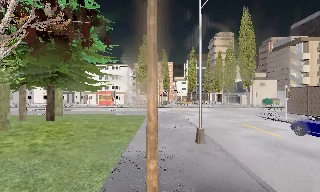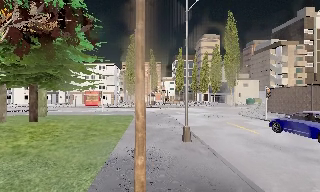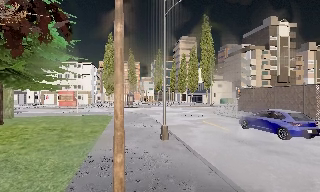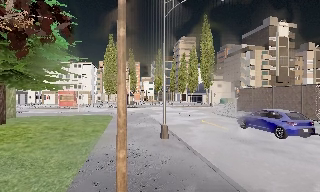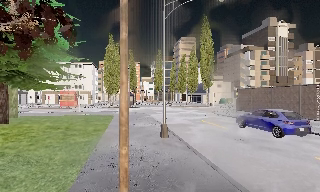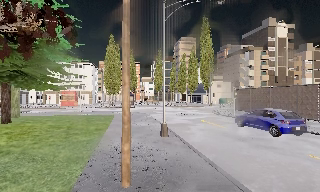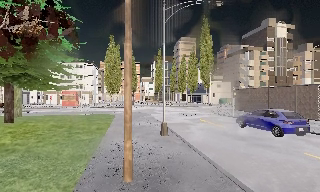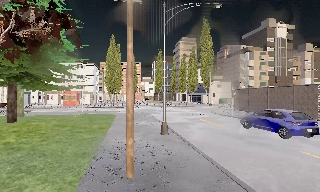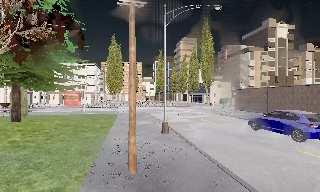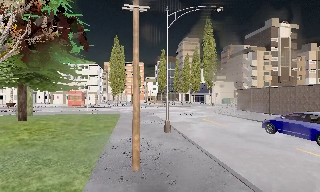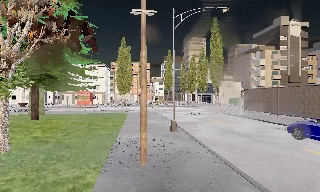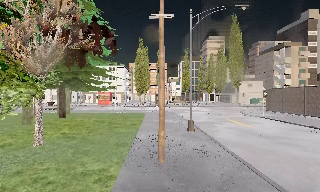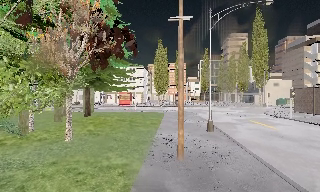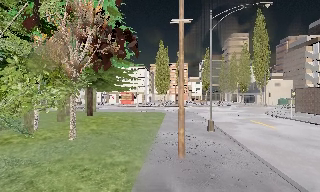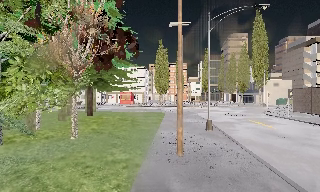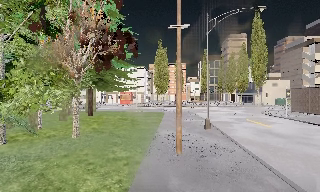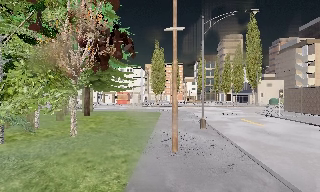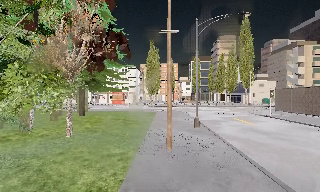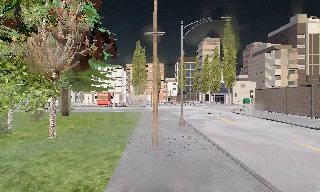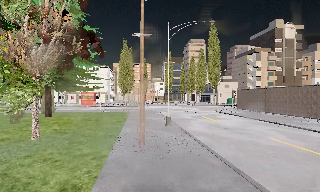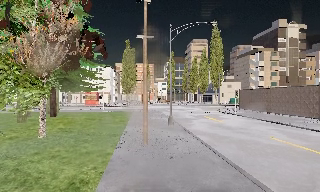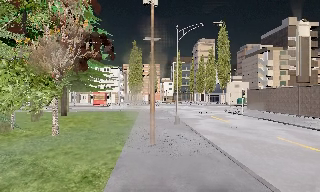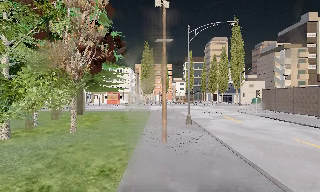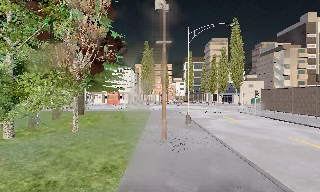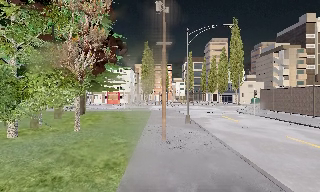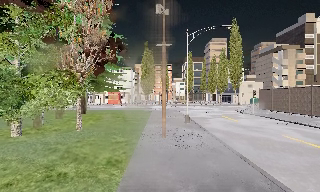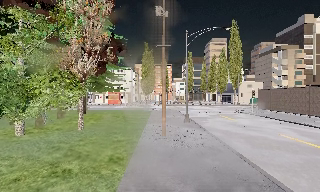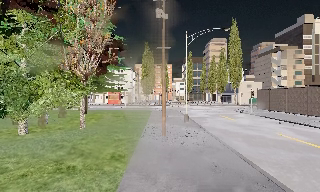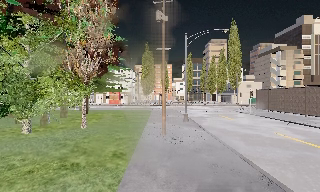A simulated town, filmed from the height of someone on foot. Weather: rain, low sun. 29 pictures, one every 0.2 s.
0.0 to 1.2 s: The camera pans to its right, which is clockwise from overhead, by about 10 degrees. It travels backward, about 1.5 m, so what stands in front gets smaller.
1.2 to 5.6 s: The scene slides to the right, as the camera pans about 10 degrees to its left. It travels backward, about 5 m, so what stands in front gets smaller.
The film runs backward here.
